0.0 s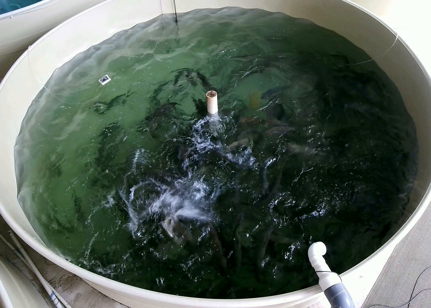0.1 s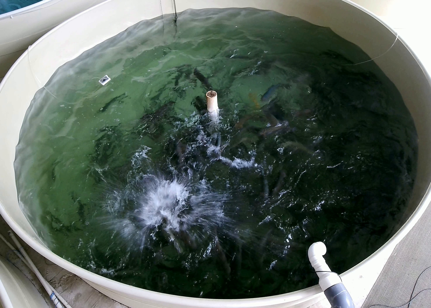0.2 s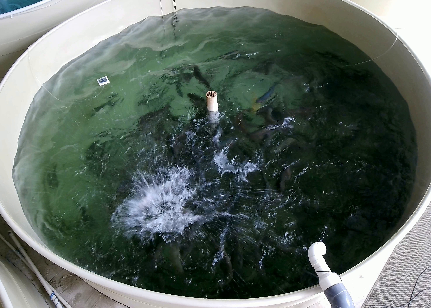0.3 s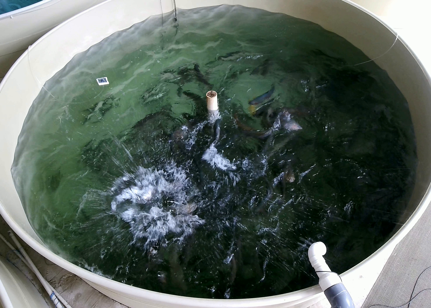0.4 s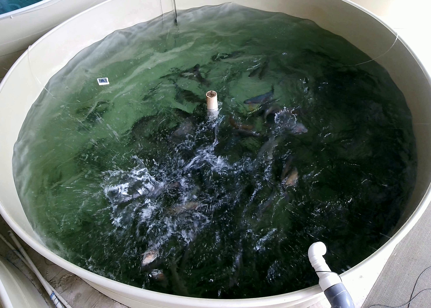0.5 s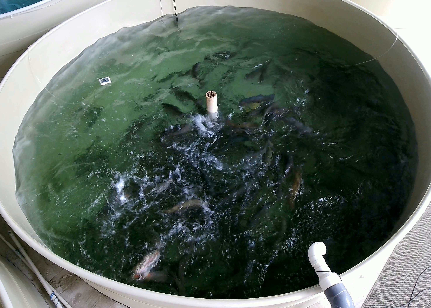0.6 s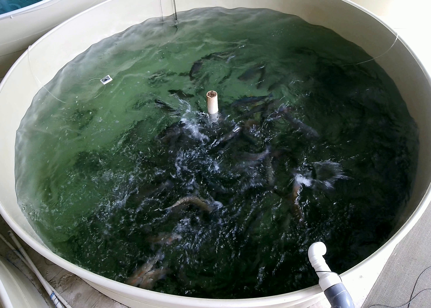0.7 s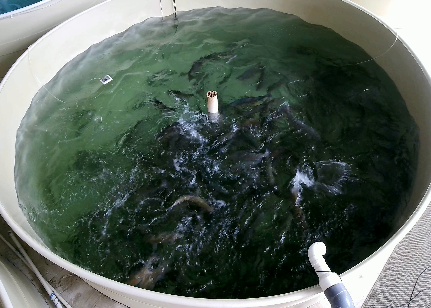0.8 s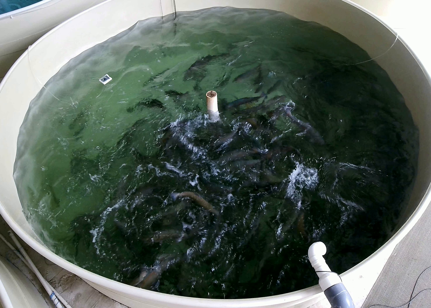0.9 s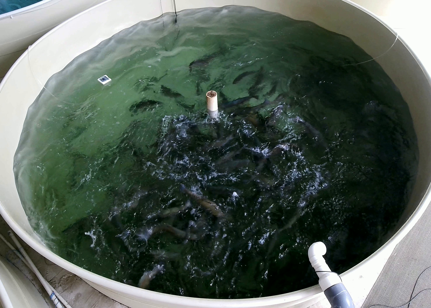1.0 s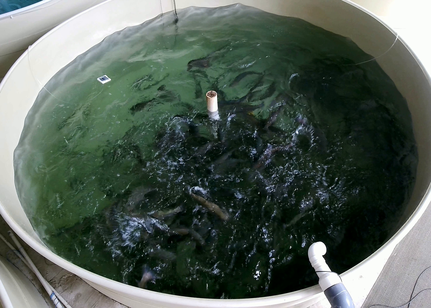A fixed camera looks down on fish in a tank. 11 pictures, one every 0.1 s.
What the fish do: Strong feeding.
